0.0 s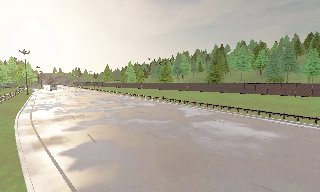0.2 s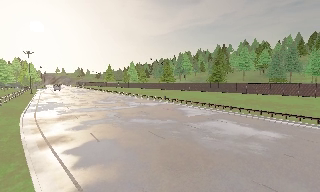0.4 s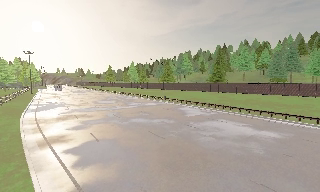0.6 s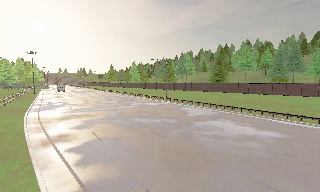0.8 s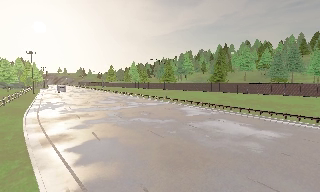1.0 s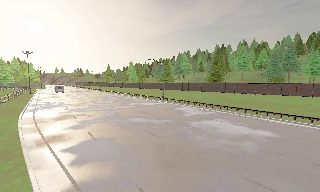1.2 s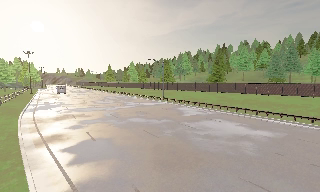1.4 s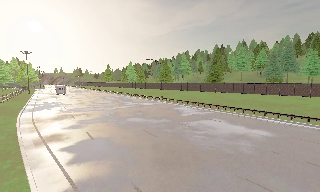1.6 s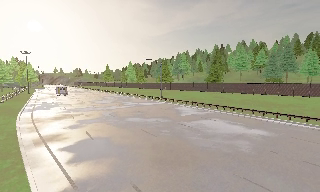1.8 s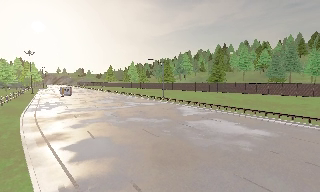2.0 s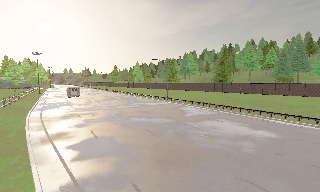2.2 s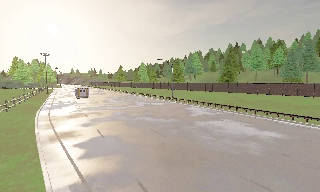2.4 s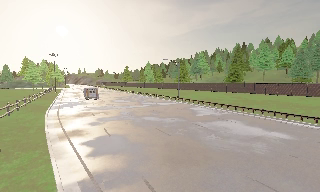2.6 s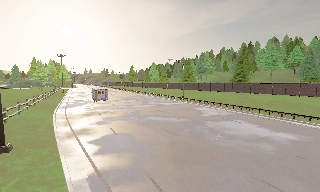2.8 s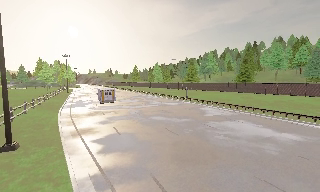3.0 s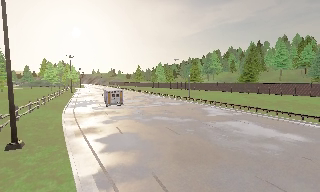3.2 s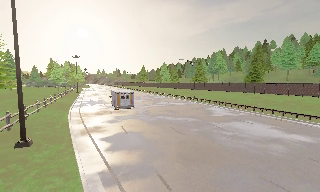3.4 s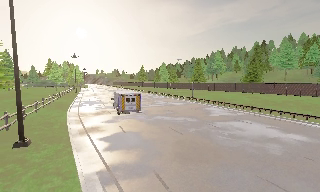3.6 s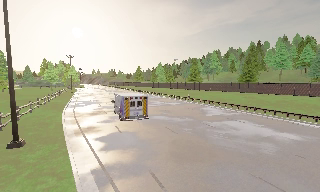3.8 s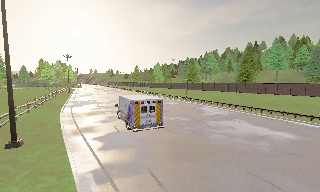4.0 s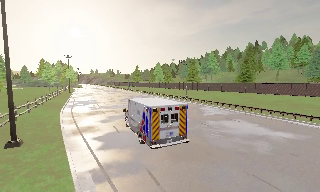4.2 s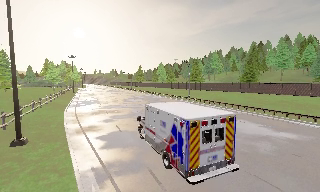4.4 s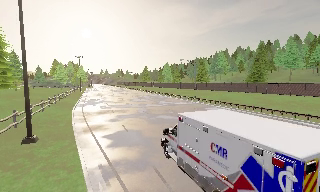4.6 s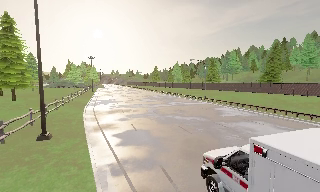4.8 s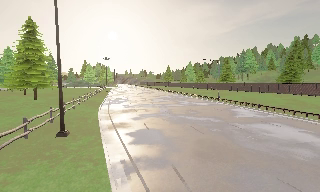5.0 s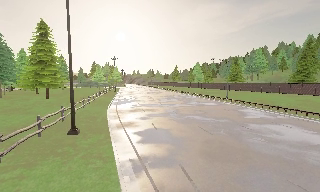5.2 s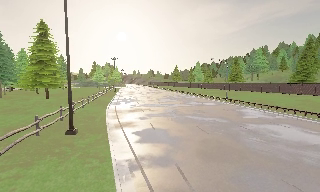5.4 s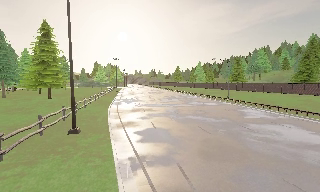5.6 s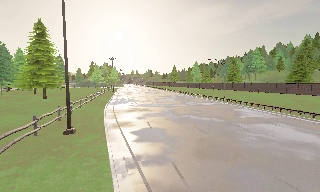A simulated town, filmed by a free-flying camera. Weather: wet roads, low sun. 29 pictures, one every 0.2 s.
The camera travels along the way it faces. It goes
backward.
0.0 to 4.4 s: The camera pans to its left, which is counterclockwise from overhead, by about 15 degrees. It travels backward and to its right, about 1.5 m, so what stands in front gets smaller.
4.4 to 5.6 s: The scene slides to the right, as the camera pans about 10 degrees to its left.
The film runs backward here.
